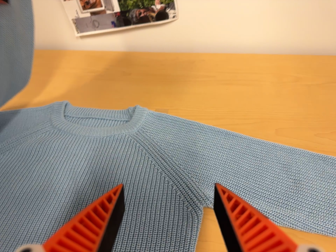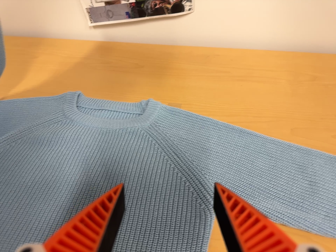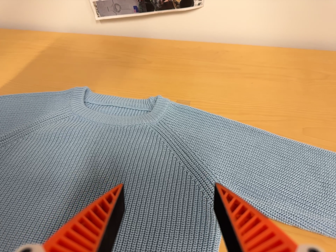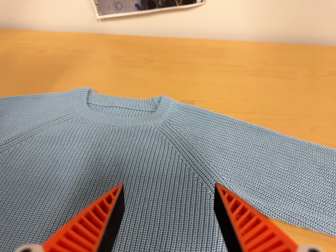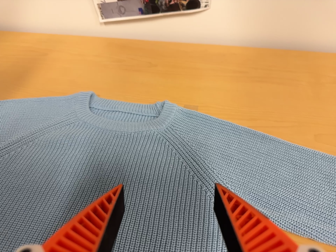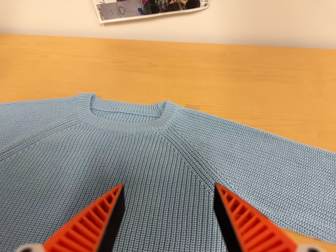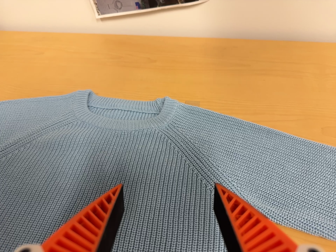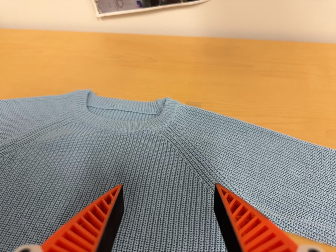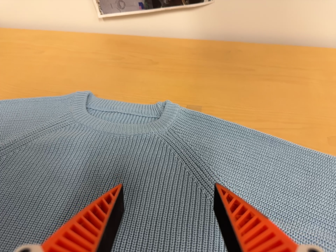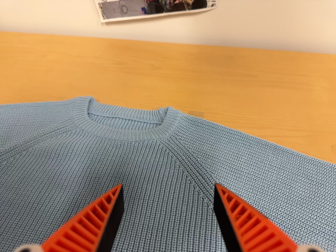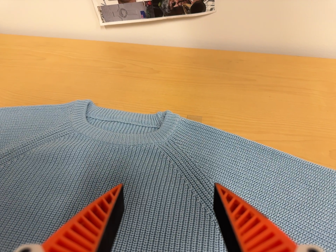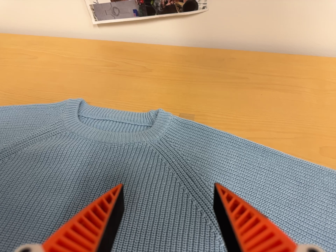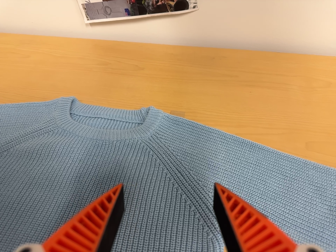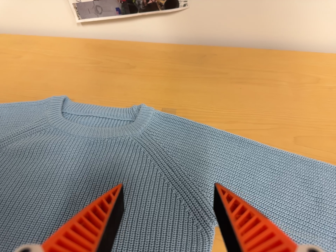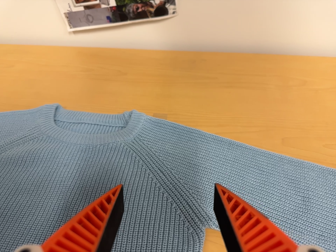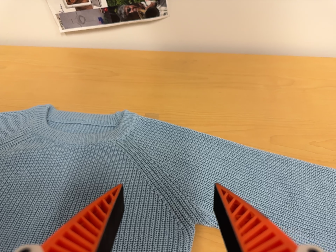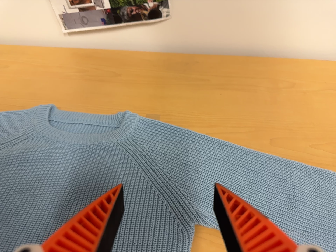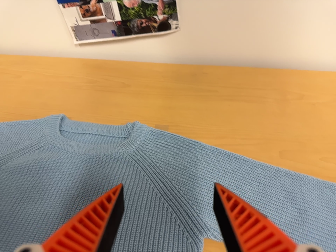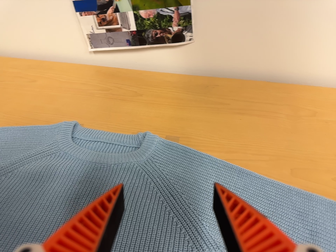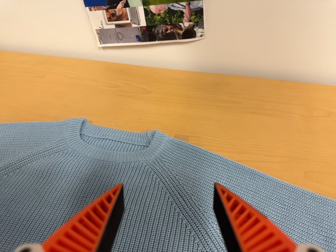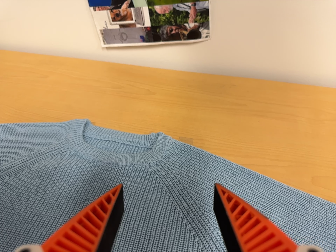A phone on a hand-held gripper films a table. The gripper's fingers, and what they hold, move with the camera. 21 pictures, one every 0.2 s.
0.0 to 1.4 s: The camera travels forward, about 6 cm, so what stands in front looms larger.
1.4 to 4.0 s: The camera shifts only a little, or ends up much as it began.
The film runs backward here.
